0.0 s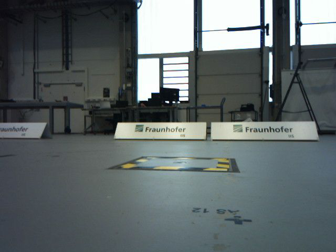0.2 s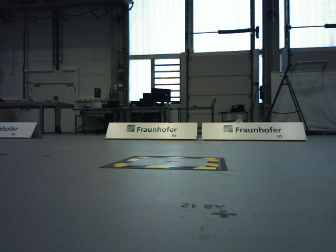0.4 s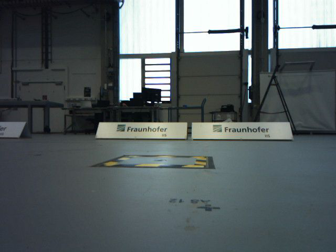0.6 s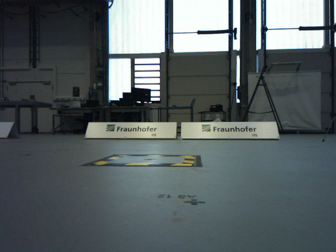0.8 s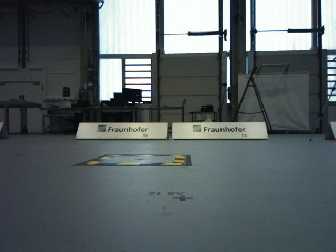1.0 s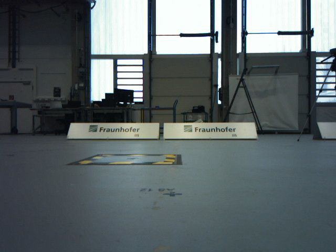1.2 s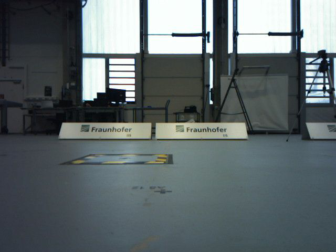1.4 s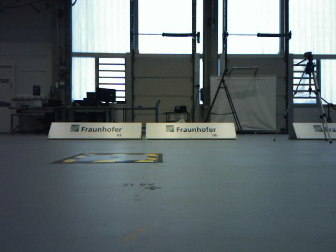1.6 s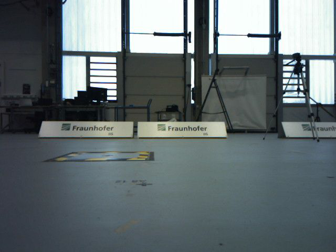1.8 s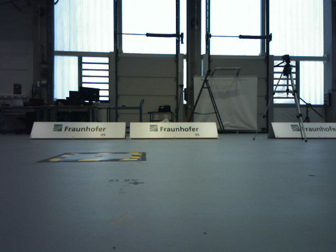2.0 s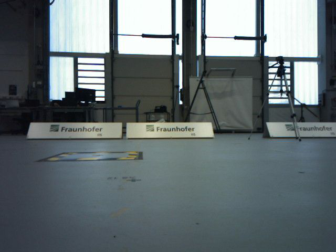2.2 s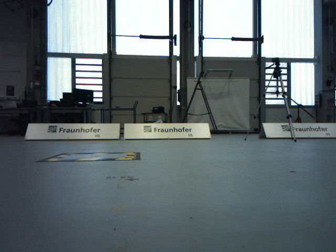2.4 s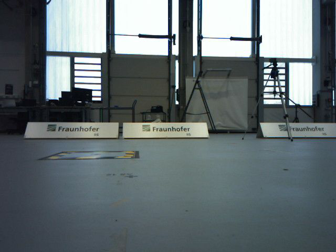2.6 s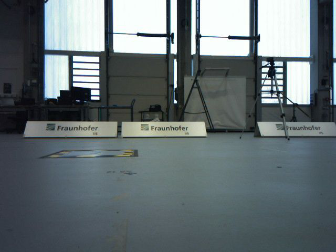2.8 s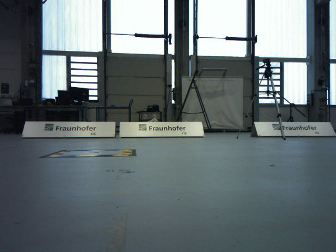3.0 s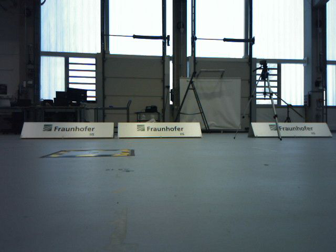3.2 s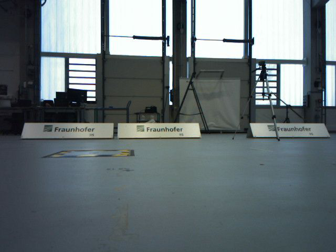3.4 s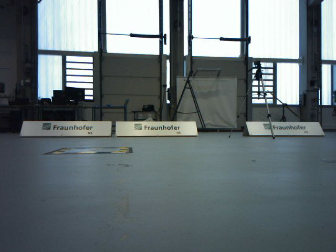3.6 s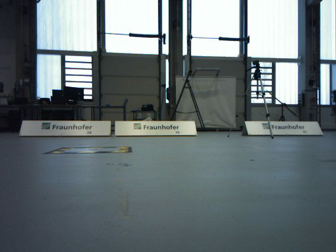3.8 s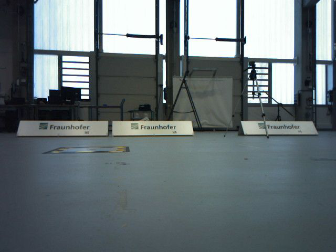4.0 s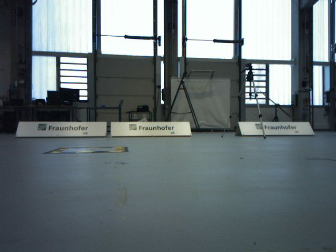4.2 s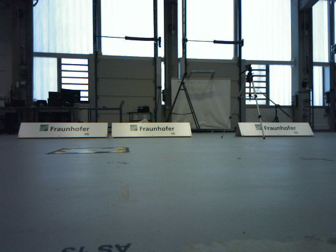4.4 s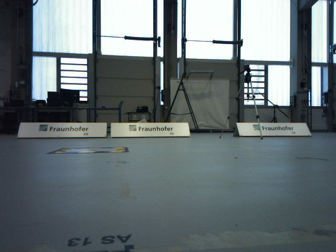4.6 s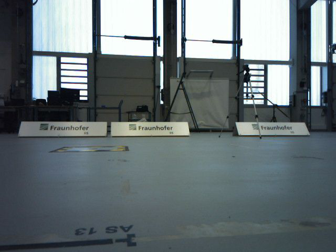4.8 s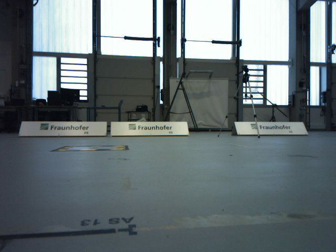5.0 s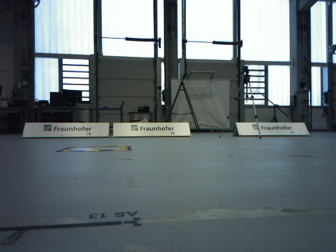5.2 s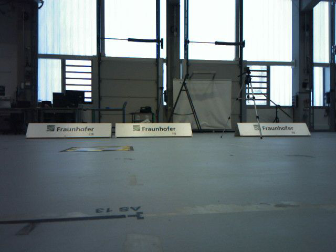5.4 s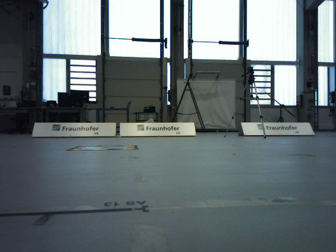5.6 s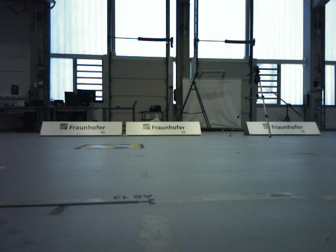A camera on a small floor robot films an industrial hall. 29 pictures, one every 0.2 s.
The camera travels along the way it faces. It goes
backward.
0.0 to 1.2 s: The camera swings to its right by about 10 degrees, and the scene slides to the left. It travels backward, about 0.2 m, so what stands in front gets smaller.
1.2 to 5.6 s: The camera travels backward, about 0.9 m, so what stands in front gets smaller.
The film runs backward here.
